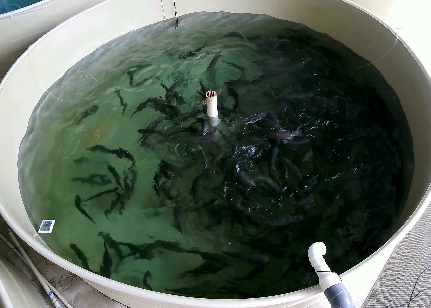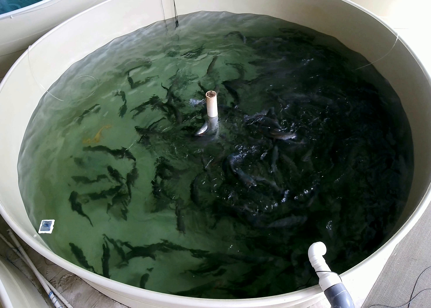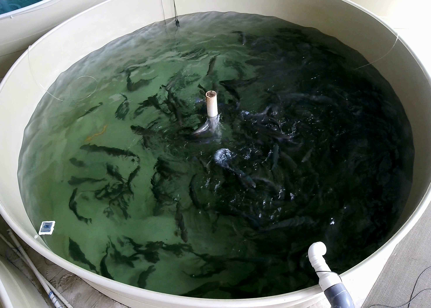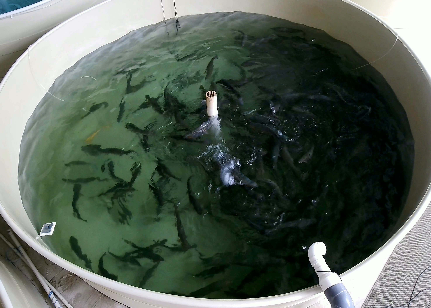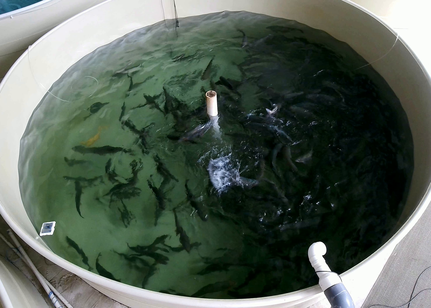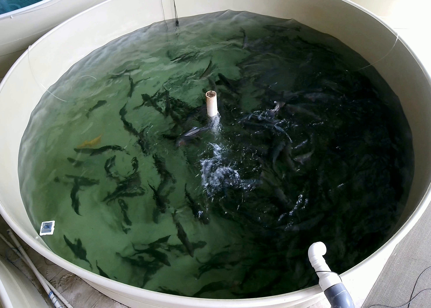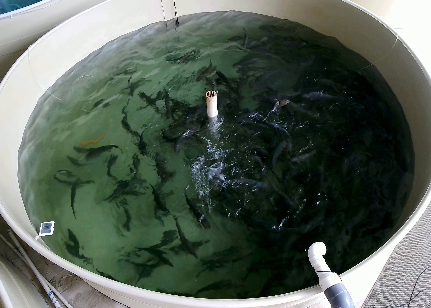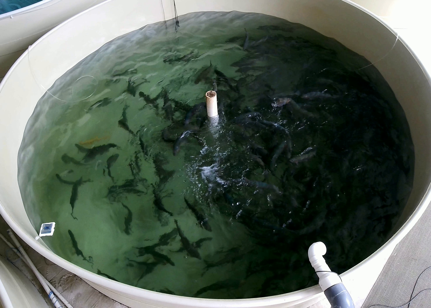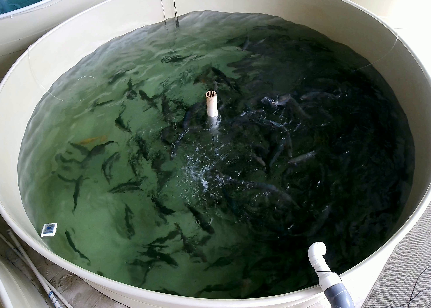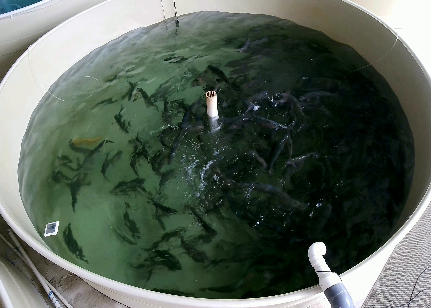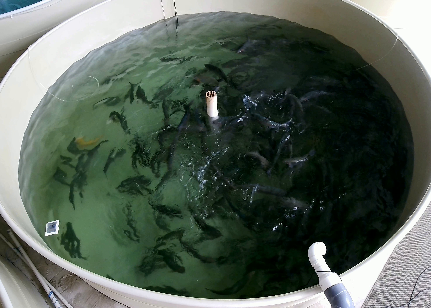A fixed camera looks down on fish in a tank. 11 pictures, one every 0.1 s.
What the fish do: Weak feeding.
